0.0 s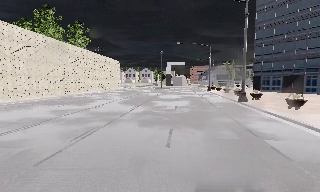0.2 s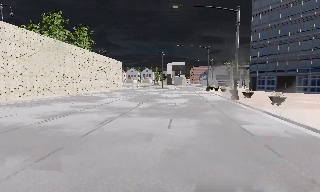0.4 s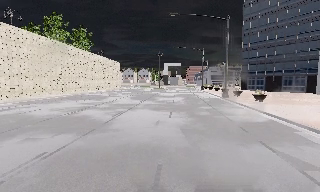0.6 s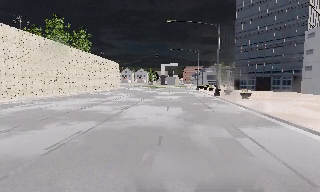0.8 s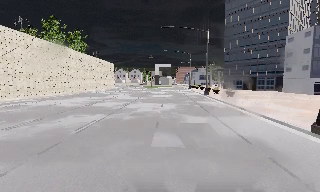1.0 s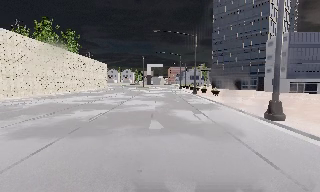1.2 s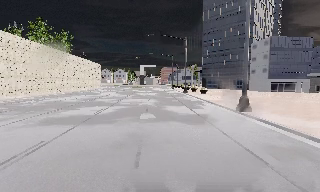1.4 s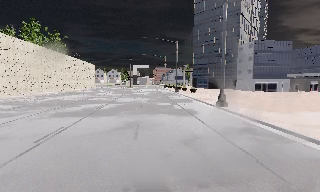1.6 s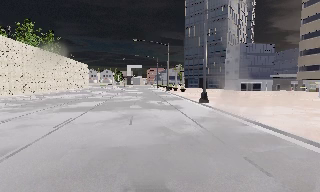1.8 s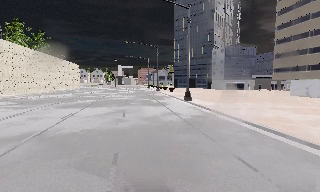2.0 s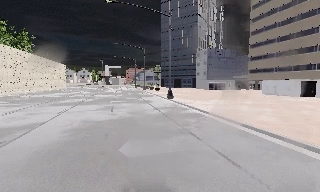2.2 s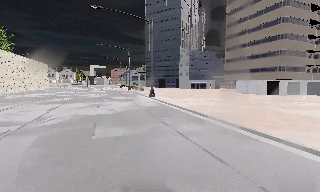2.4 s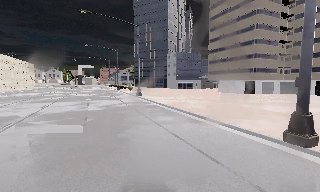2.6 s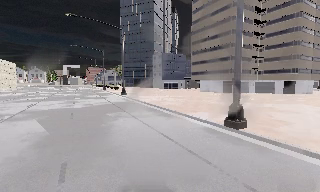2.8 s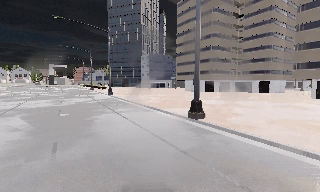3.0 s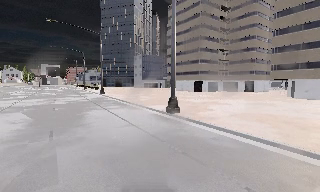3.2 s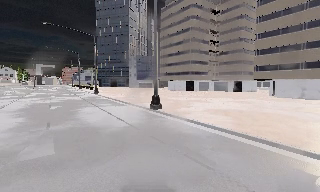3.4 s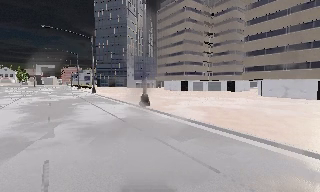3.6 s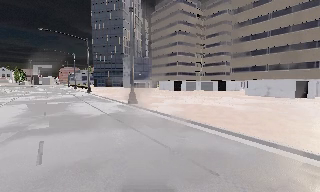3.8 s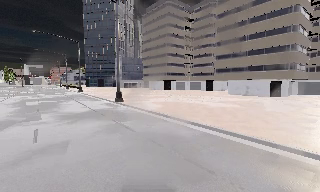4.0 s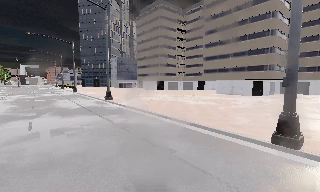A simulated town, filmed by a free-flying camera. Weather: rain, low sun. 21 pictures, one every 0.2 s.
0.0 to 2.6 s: The scene slides to the left, as the camera pans about 35 degrees to its right. It travels backward, about 25 m.
2.6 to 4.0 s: The camera pans to its right, which is clockwise from overhead, by about 10 degrees. It travels backward and to its right, about 13 m, so what stands in front gets smaller.
The film runs backward here.
